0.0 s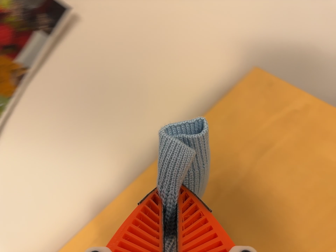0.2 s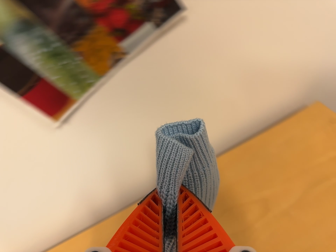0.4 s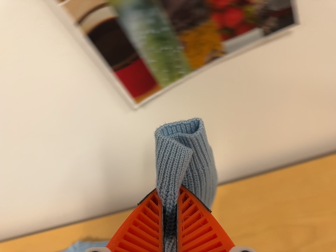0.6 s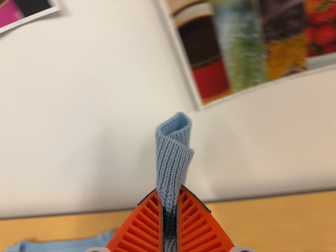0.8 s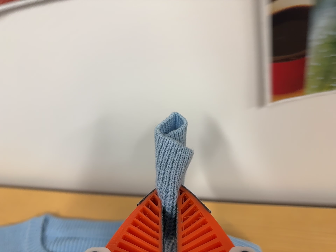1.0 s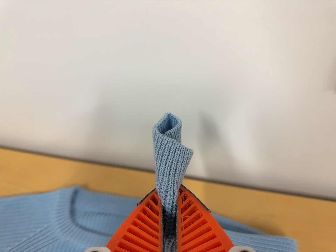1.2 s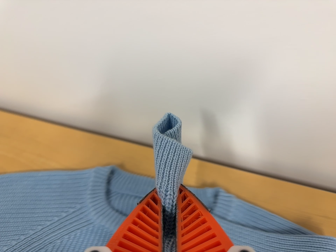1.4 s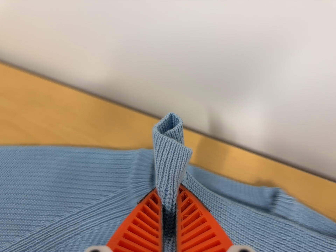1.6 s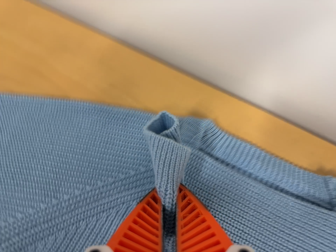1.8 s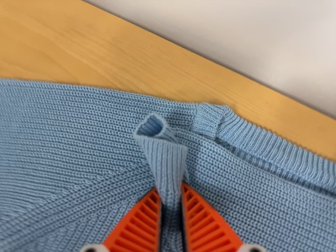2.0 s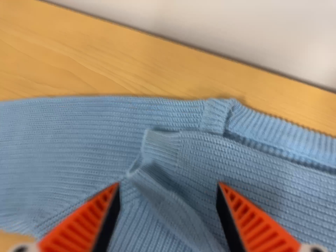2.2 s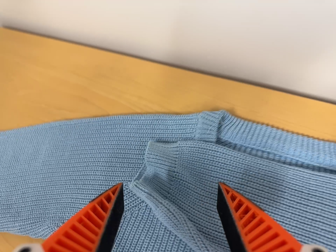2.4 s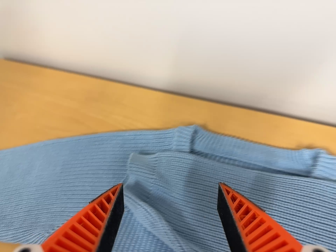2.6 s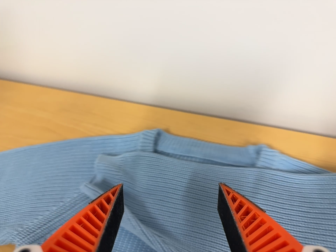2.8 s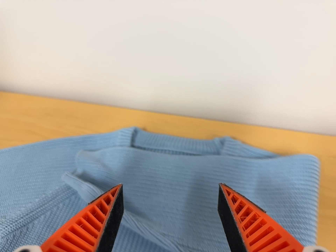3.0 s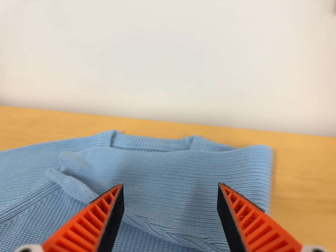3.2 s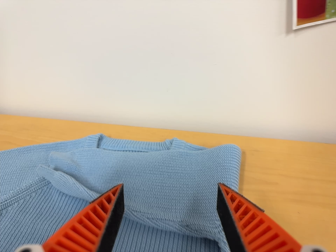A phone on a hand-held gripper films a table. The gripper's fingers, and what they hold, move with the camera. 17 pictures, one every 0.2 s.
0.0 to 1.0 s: The camera travels to its left, about 36 cm, so close, fixed things drift to the right. It rolls about its line of sight by about 50 degrees, and the scene rotates clockwise.
1.0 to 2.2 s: The scene slides to the right, as the camera pans about 20 degrees to its left. It travels to its left and forward, about 14 cm, so close, fixed things drift to the right. Its aim tips toward the bottom of its view by about 15 degrees, and the scene shifts upward.
2.2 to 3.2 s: The camera swings to its right by about 15 degrees, and the scene slides to the left. It travels backward, toward the bottom of its view and to its right, about 28 cm, so what stands in front gets smaller. Its aim tips toward the top of its view by about 30 degrees.
The film runs forward here.
